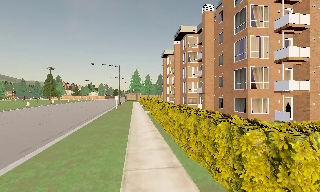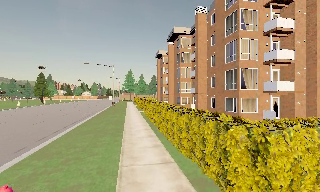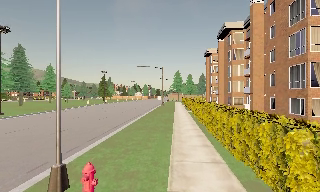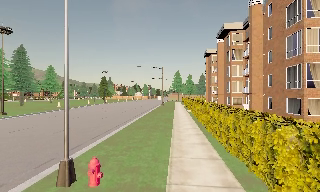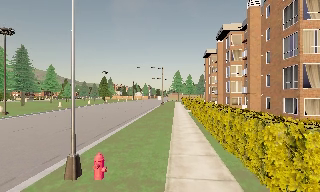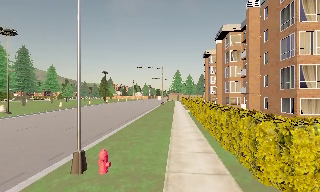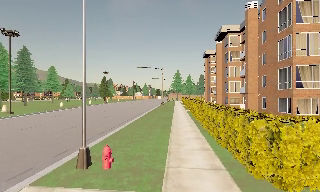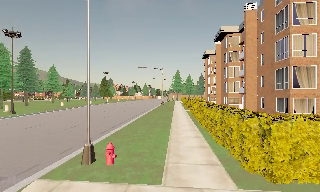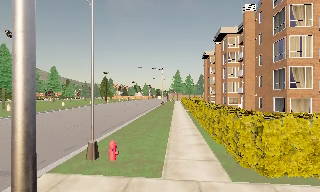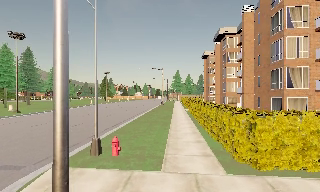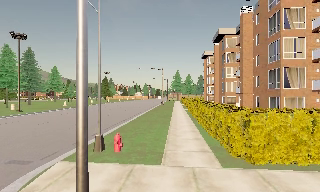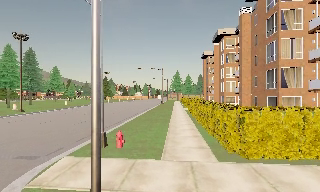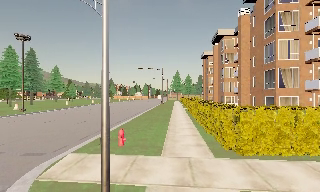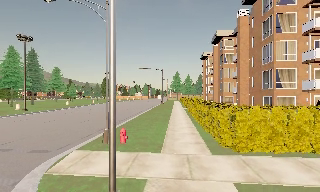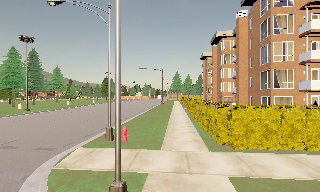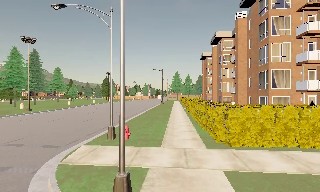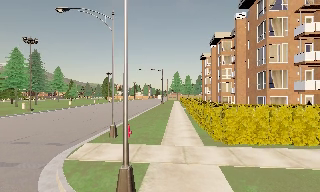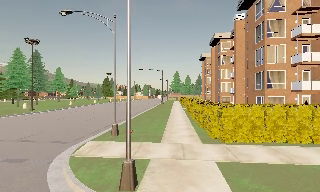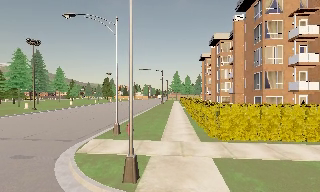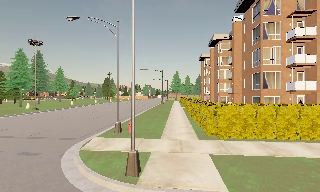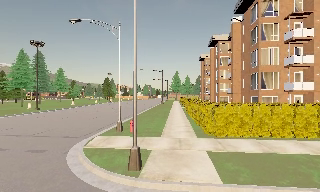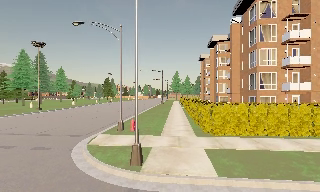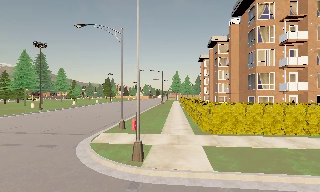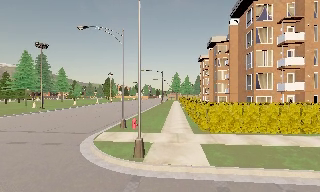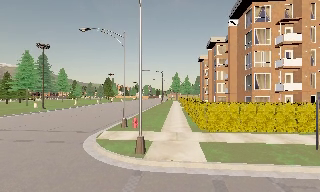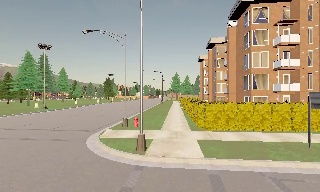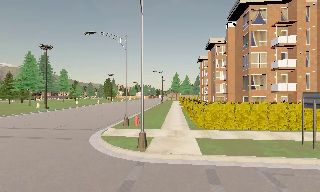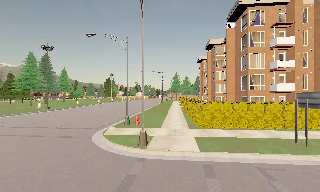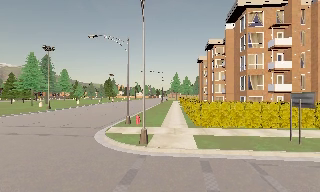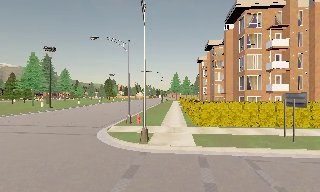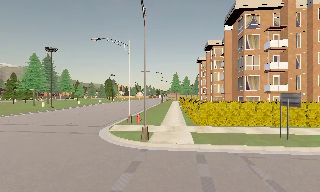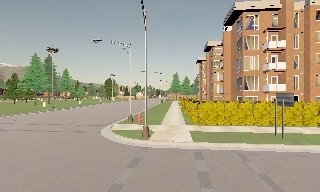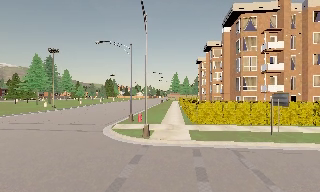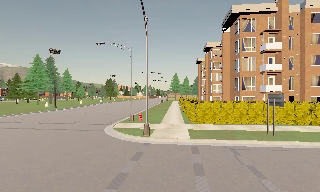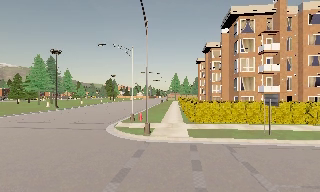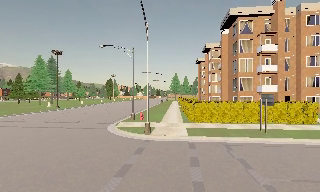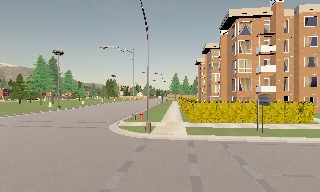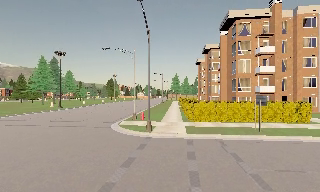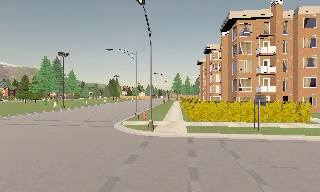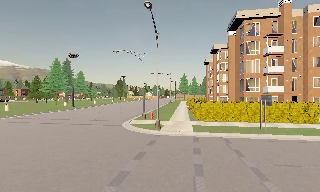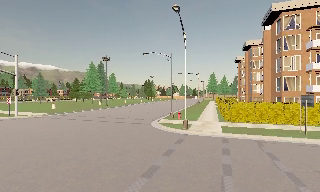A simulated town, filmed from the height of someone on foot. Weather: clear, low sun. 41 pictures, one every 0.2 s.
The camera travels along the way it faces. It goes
backward.
0.0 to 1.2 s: The scene slides to the right, as the camera pans about 15 degrees to its left. It travels backward, about 2 m, so what stands in front gets smaller.
1.2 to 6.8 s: The camera travels backward, about 10 m, so what stands in front gets smaller.
6.8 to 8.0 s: The camera pans to its left, which is counterclockwise from overhead, by about 15 degrees. It travels backward, about 2 m, so what stands in front gets smaller.
The film runs backward here.
